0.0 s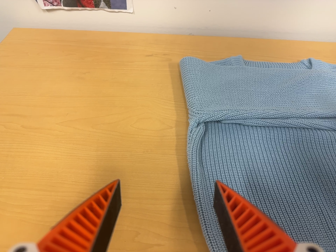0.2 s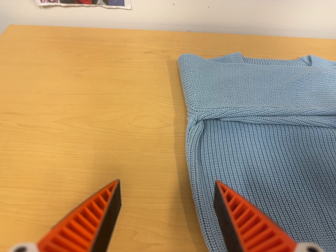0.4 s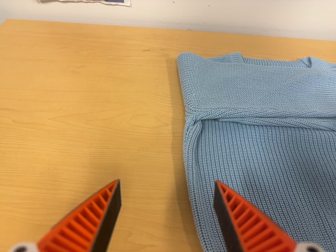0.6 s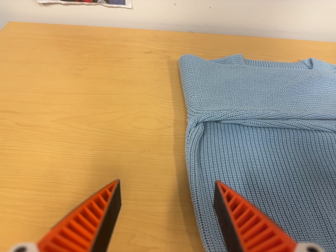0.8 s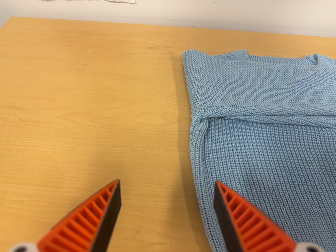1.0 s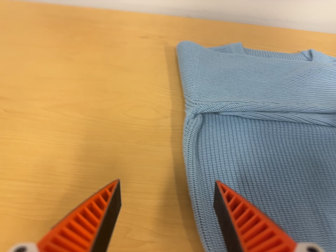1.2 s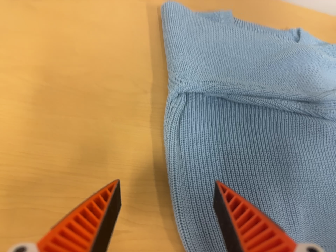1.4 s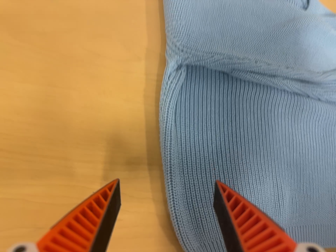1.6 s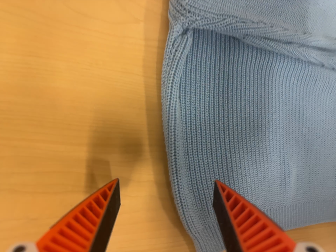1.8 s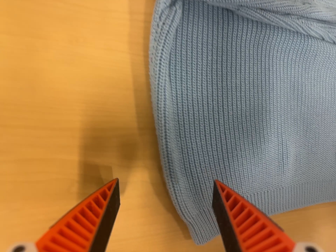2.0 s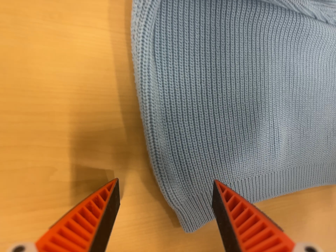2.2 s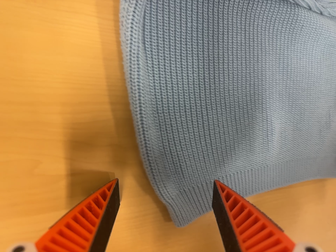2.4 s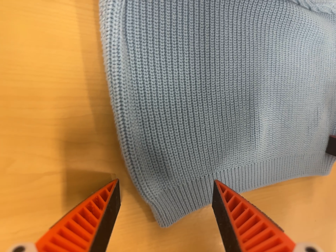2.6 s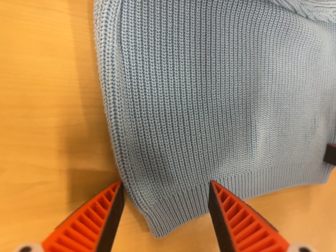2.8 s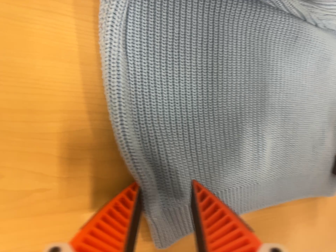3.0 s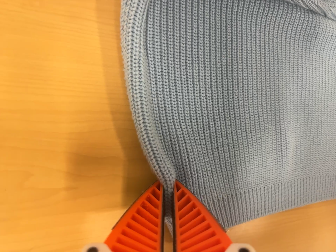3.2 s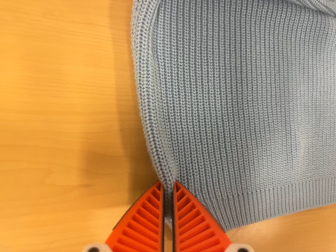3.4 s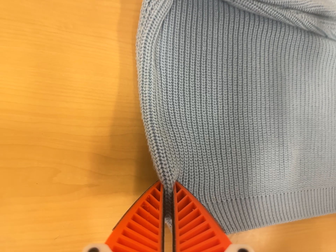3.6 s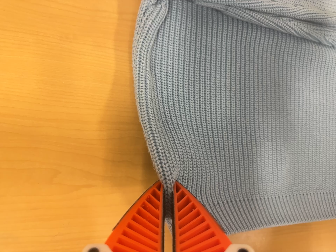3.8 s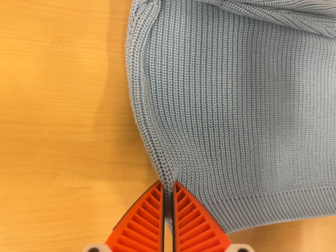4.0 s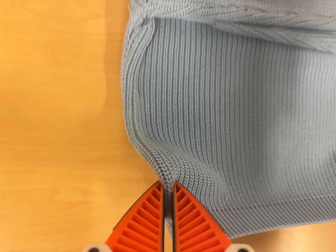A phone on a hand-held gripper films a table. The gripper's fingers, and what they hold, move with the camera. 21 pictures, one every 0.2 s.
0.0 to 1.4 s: The camera pans to its right by about 20 degrees. It travels toward the top of its view, forward and to its left, about 14 cm. Its aim tips toward the bottom of its view by about 25 degrees, and the scene shifts upward. It rolls about its line of sight by about 10 degrees, and the scene rotates clockwise.
1.4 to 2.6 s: The camera travels forward, about 8 cm, so what stands in front looms larger. Its aim tips toward the bottom of its view by about 15 degrees, and the scene shifts upward.
2.6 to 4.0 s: The camera pans to its left by about 10 degrees.
The film runs forward here.
